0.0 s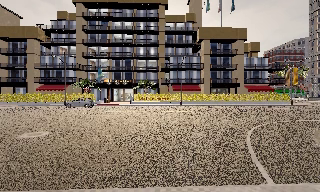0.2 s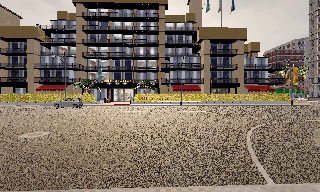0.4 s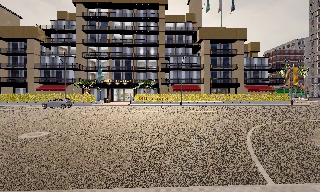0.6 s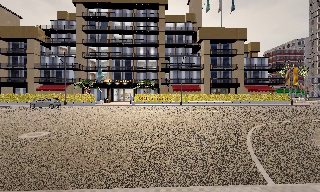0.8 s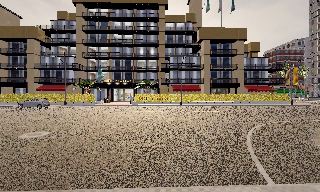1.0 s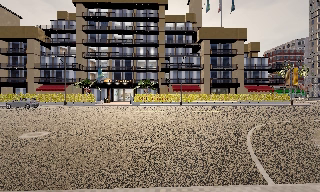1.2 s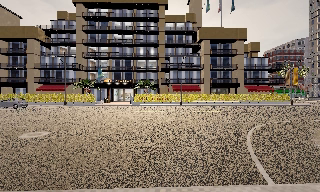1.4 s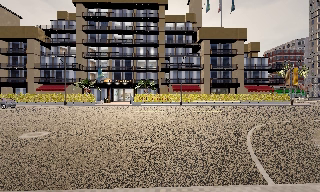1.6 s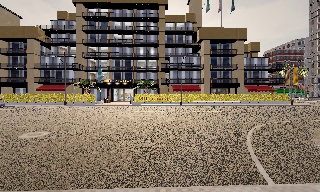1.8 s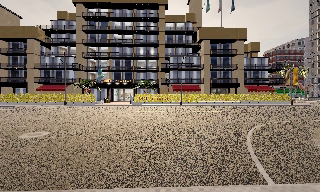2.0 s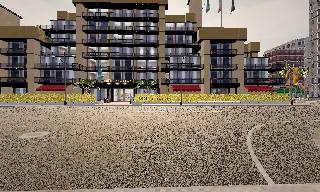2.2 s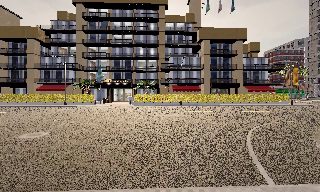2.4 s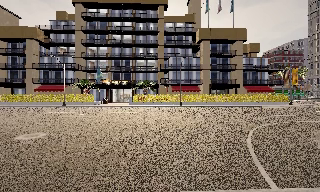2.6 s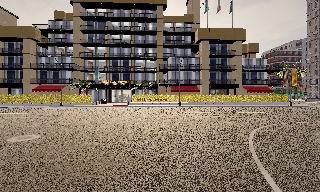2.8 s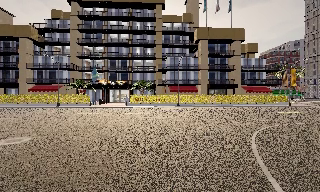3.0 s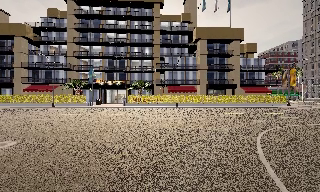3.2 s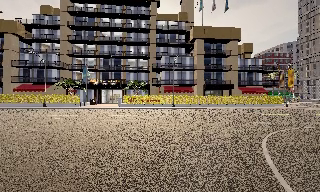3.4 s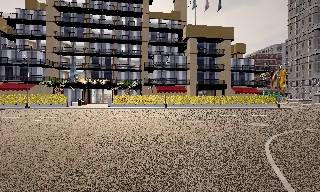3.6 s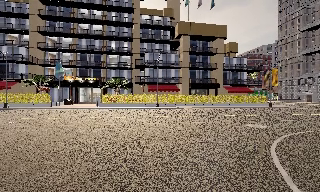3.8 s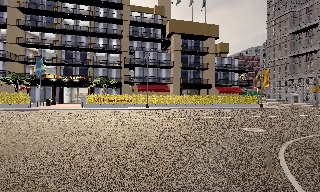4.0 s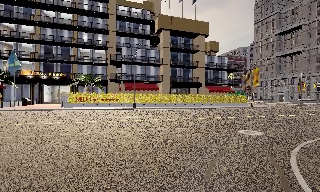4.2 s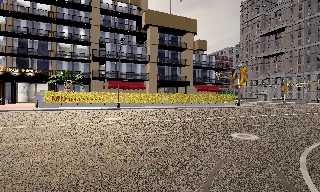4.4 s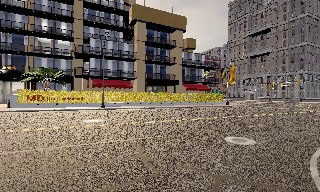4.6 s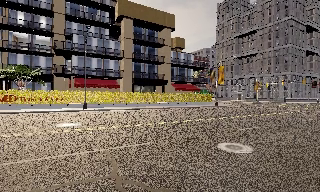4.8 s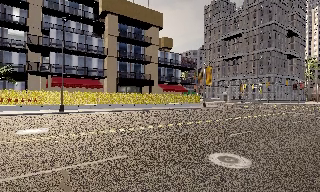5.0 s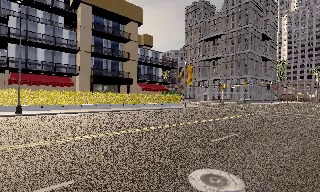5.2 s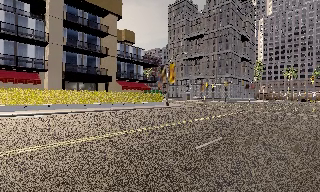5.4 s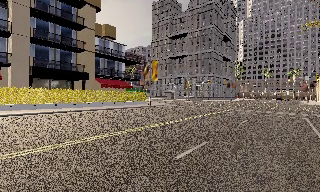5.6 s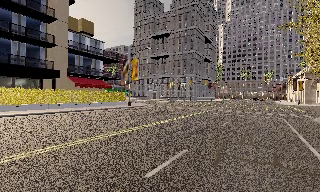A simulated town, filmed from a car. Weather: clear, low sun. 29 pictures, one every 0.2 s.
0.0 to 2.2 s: The camera keeps its place and its aim.
2.2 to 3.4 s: The camera travels forward, about 3 m, so what stands in front looms larger. It gains speed.
3.4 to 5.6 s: The scene slides to the left, as the camera pans about 50 degrees to its right. It travels forward, about 13 m.
The film runs forward here.
